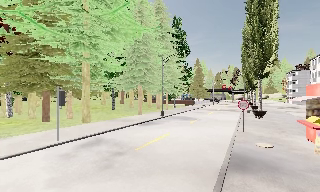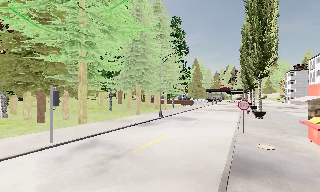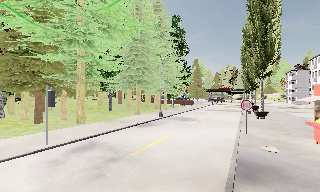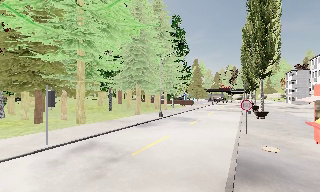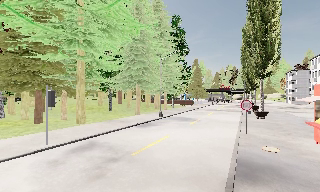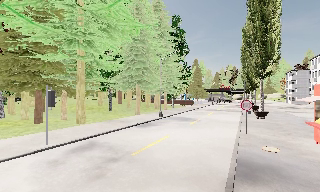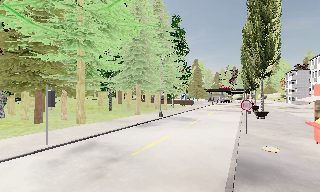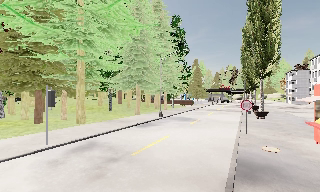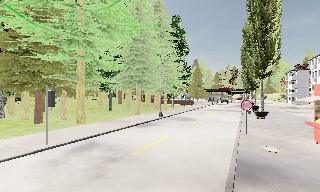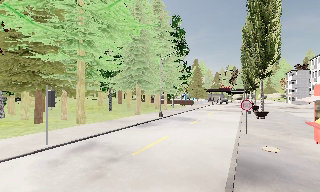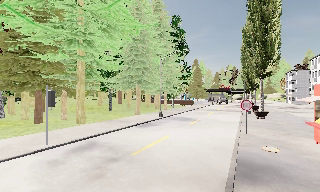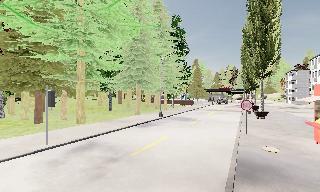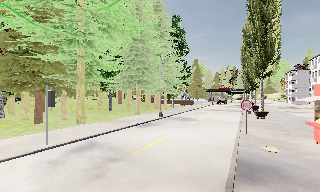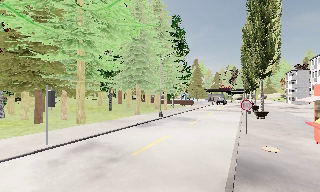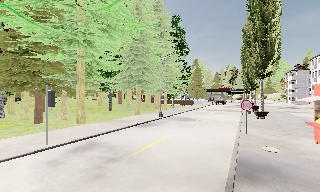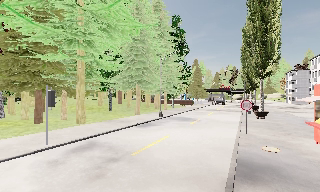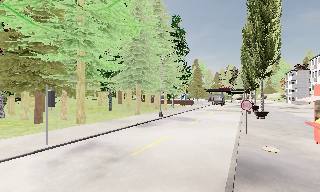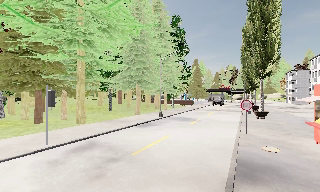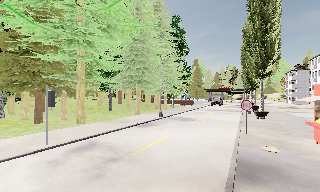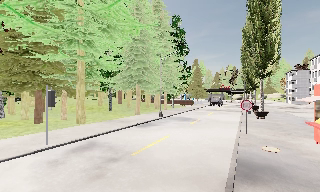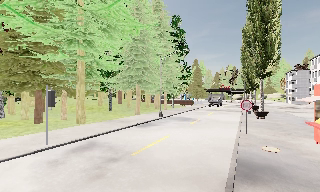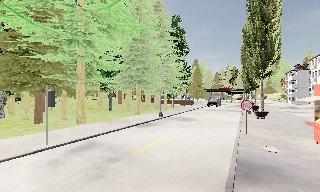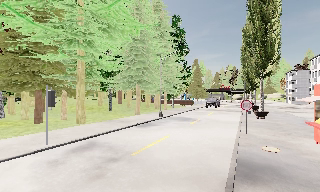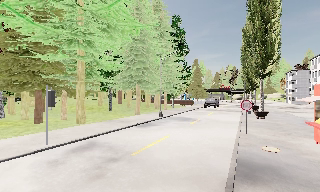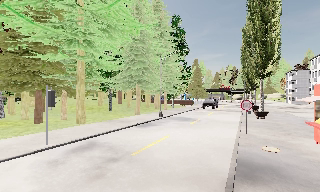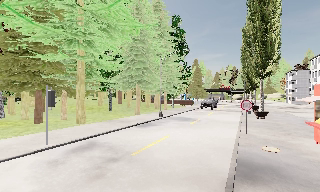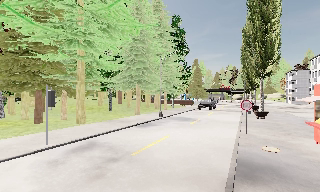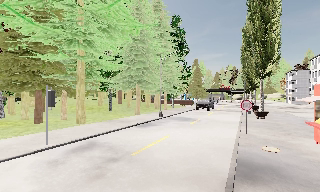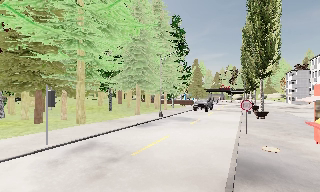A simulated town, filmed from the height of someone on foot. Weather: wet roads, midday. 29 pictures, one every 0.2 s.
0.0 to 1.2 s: The camera travels forward, about 0.5 m, so what stands in front looms larger. It loses speed.
1.2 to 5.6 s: The camera keeps its place and its aim.
The film runs forward here.
